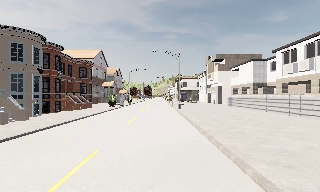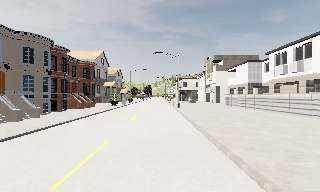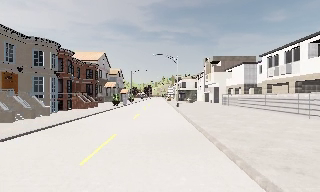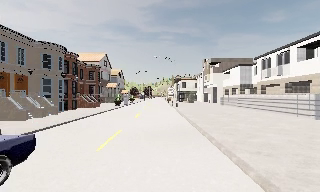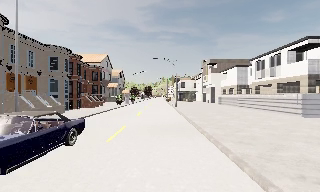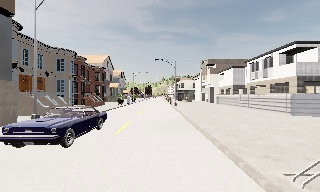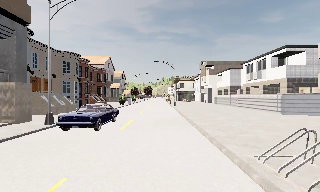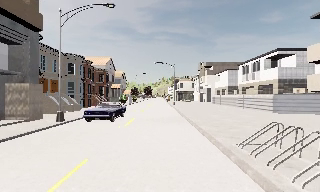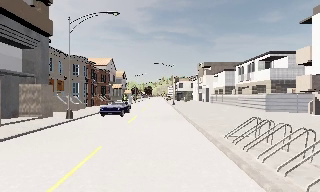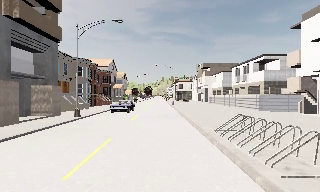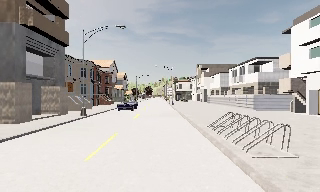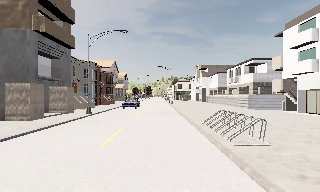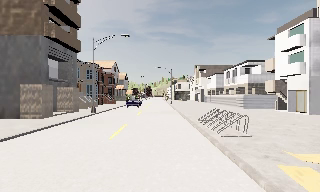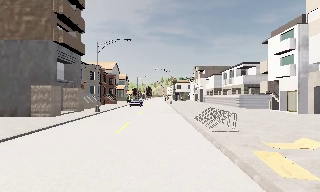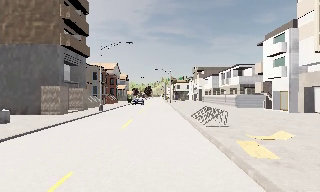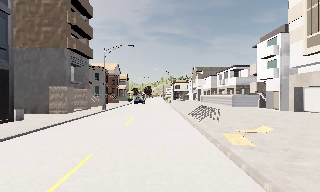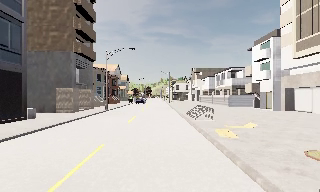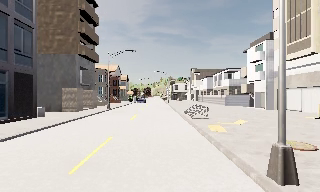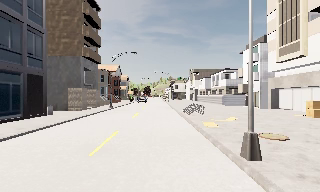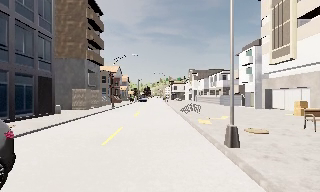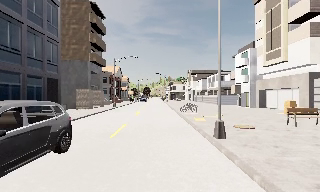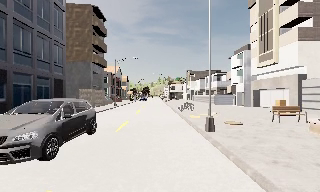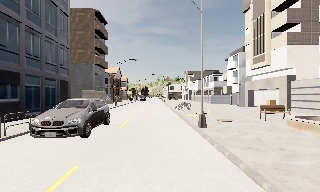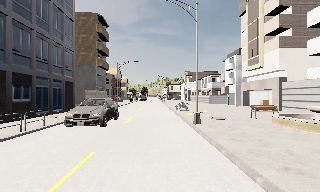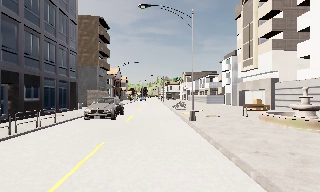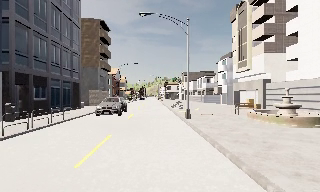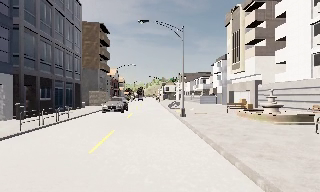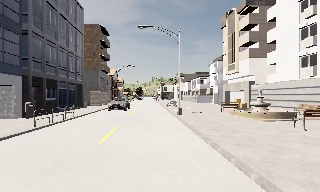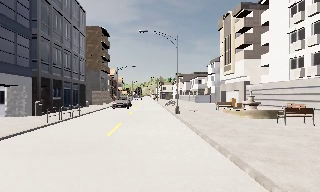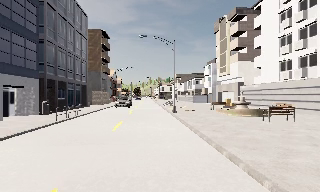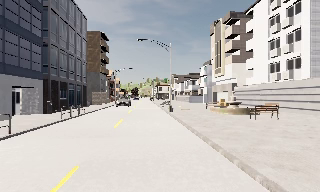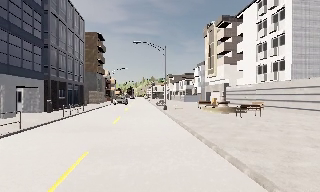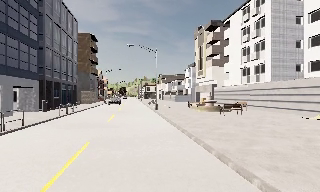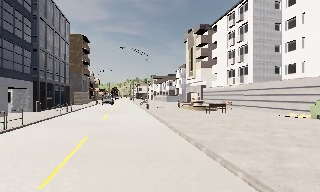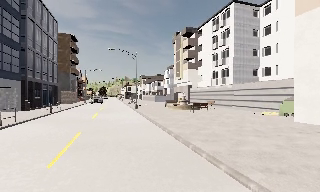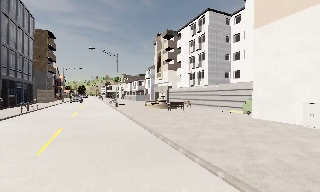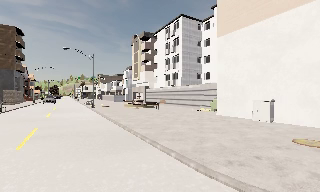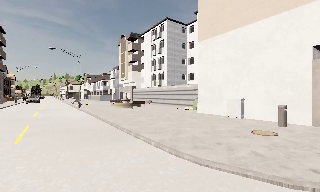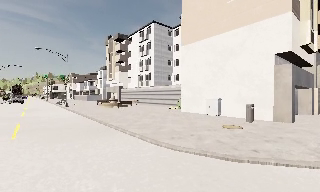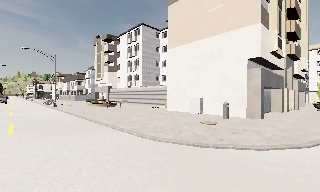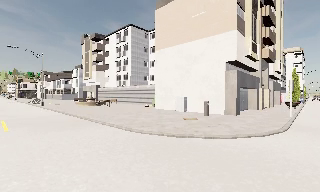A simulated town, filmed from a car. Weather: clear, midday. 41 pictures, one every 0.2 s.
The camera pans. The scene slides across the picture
to the left.
The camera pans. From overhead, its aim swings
clockwise.
0.0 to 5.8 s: The camera travels backward, about 30 m, so what stands in front gets smaller.
5.8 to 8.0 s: The camera swings to its right by about 40 degrees, and the scene slides to the left. It travels backward, about 12 m.
The film runs backward here.
